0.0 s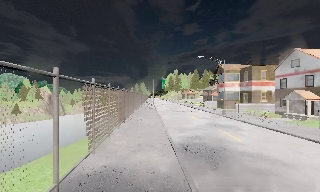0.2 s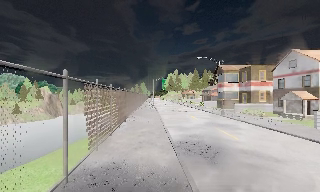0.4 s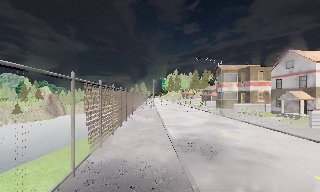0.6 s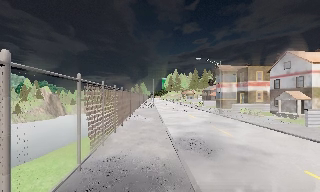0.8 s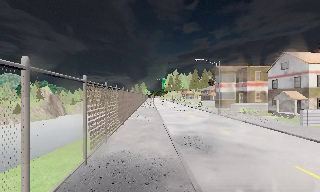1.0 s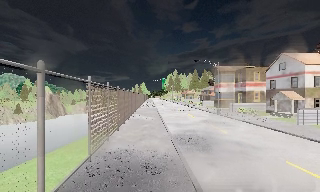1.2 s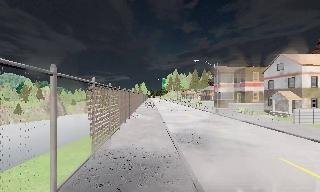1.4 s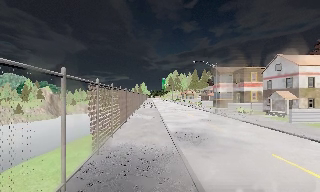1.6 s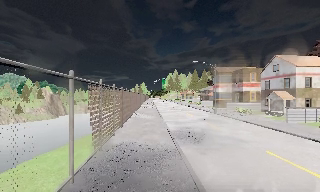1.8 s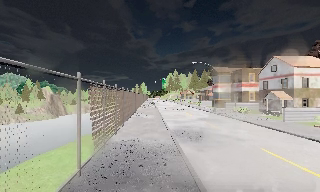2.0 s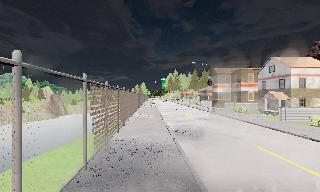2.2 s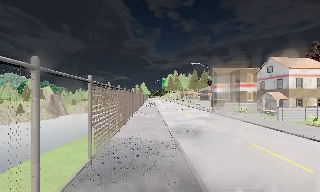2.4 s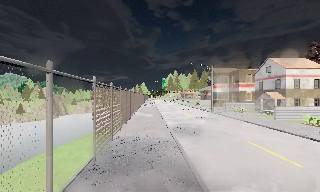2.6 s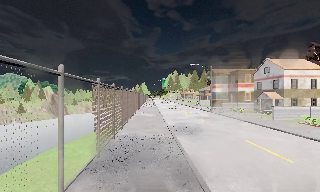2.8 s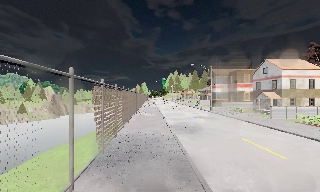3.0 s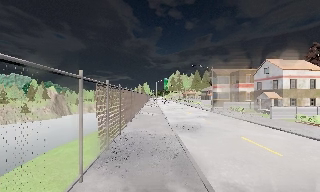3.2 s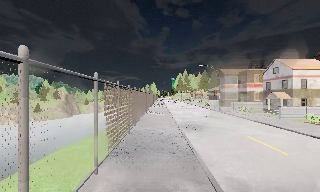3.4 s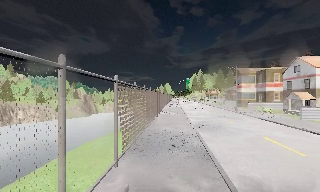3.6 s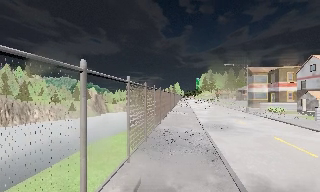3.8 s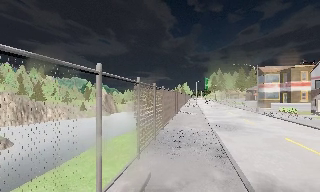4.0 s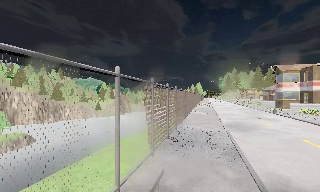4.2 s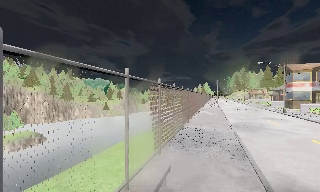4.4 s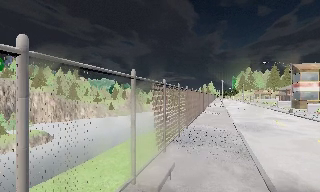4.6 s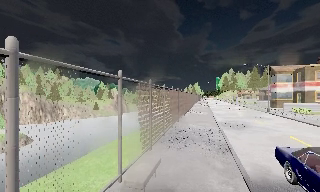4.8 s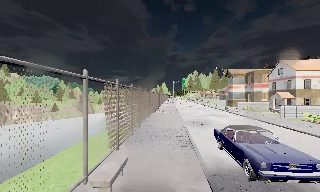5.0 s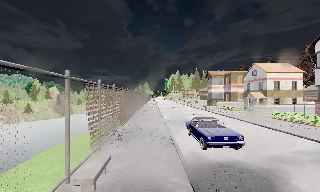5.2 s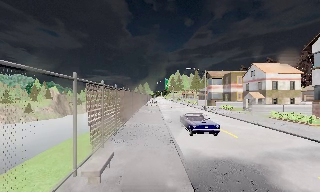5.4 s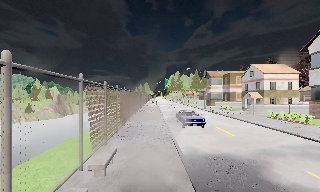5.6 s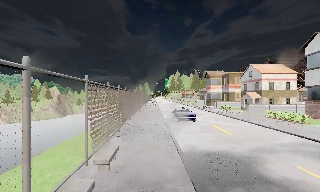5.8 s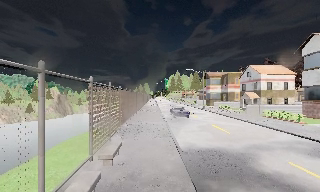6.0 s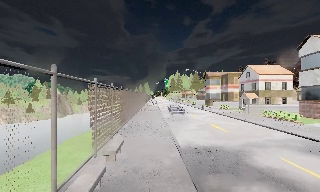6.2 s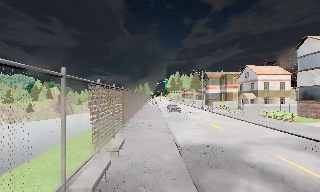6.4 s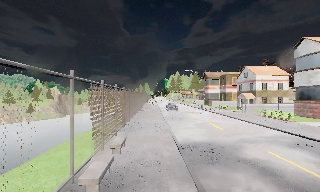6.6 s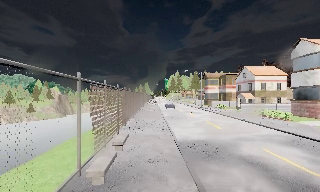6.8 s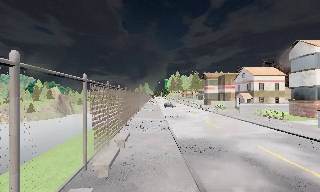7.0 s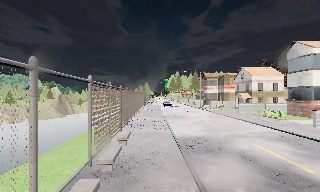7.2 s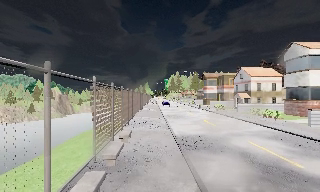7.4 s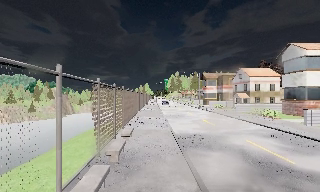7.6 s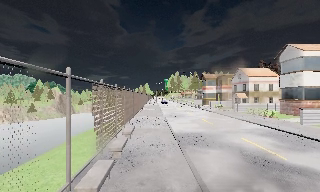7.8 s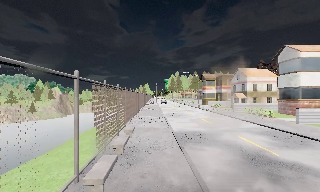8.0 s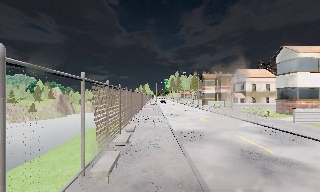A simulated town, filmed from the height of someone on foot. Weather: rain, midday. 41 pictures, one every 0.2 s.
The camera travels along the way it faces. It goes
backward.
0.0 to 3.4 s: The camera travels backward, about 7 m, so what stands in front gets smaller.
3.4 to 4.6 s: The scene slides to the right, as the camera pans about 10 degrees to its left. It travels backward, about 1.5 m, so what stands in front gets smaller.
4.6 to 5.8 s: The camera swings to its right by about 20 degrees, and the scene slides to the left. It travels backward, about 2 m, so what stands in front gets smaller.
5.8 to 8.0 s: The camera travels backward, about 4.5 m, so what stands in front gets smaller.
The film runs backward here.
